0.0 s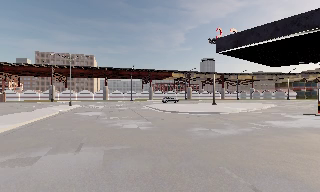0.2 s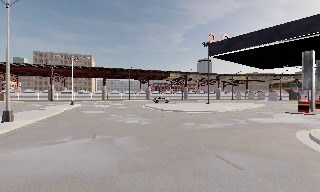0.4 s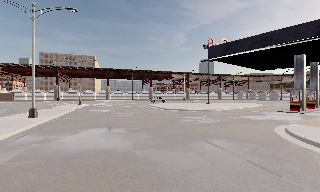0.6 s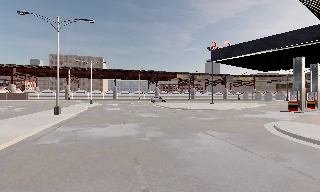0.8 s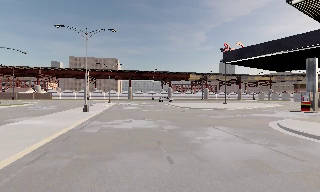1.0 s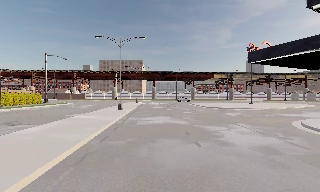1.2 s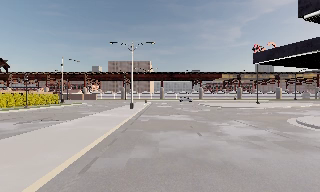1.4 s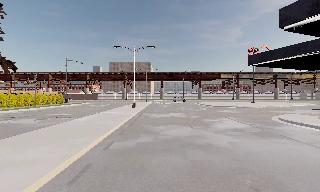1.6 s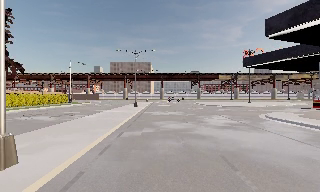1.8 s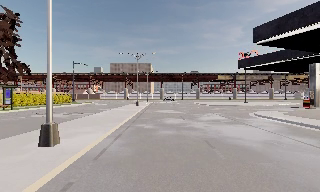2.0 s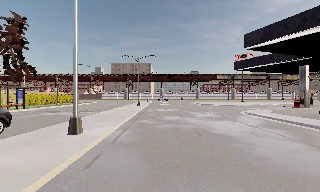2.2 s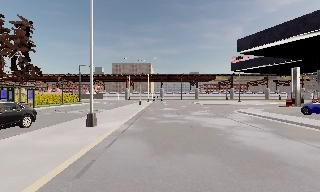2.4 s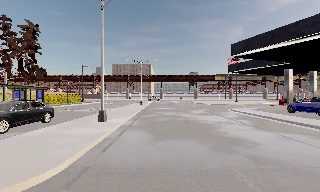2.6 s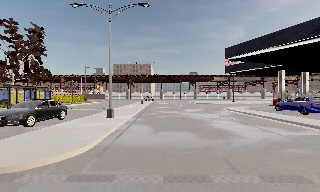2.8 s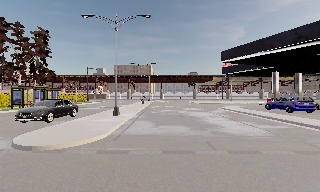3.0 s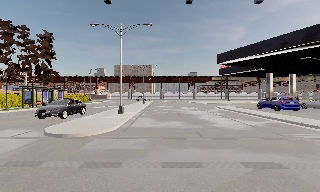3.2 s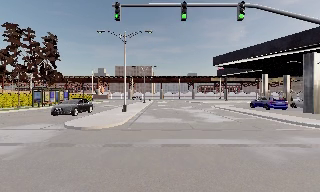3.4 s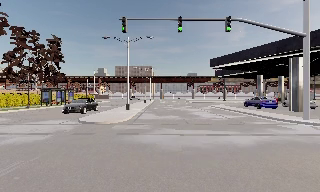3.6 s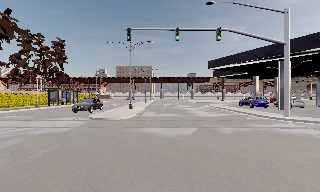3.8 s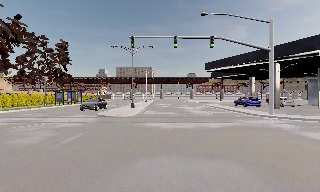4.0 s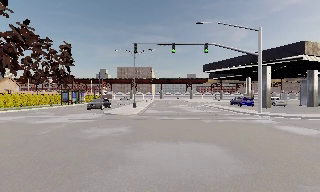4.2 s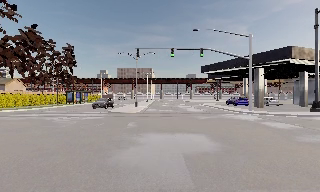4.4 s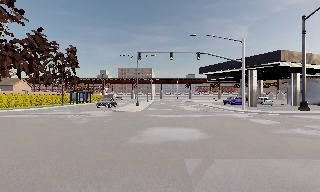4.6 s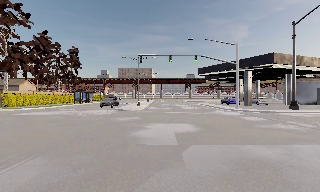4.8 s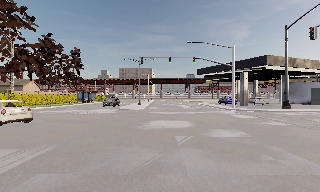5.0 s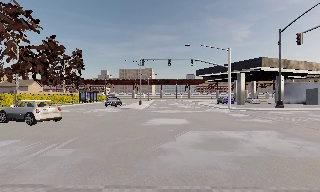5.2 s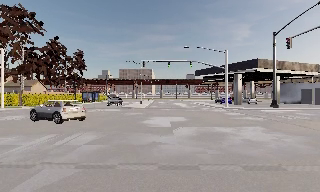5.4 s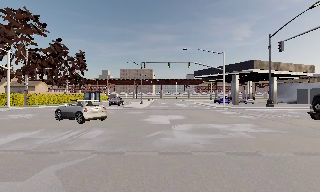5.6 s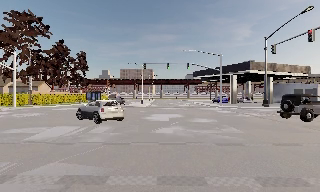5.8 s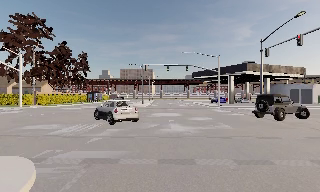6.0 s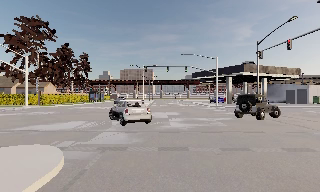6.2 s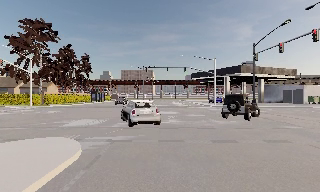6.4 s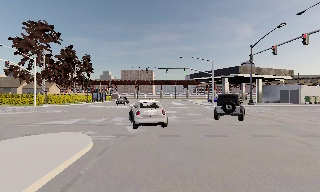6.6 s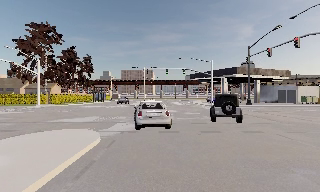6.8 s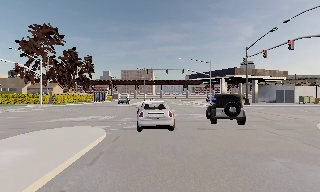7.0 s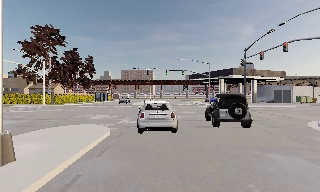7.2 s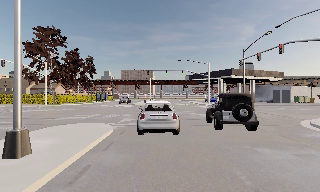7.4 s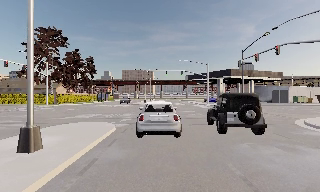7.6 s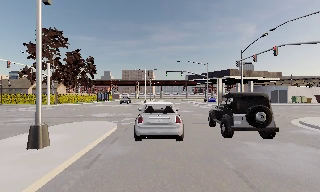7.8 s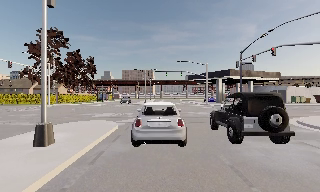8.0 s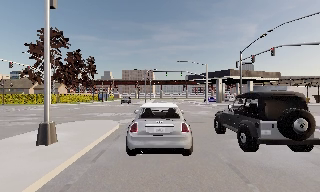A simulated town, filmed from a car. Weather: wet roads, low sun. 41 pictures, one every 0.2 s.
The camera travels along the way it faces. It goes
backward.
0.0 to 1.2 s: The camera swings to its left by about 15 degrees, and the scene slides to the right. It travels backward, about 9 m, so what stands in front gets smaller.
1.2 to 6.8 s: The camera travels backward, about 35 m, so what stands in front gets smaller. It loses speed.
6.8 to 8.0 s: The camera travels backward, about 2 m, so what stands in front gets smaller. It loses speed.
The film runs backward here.
